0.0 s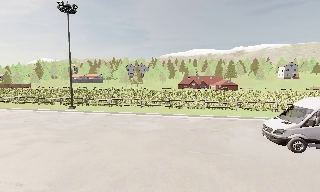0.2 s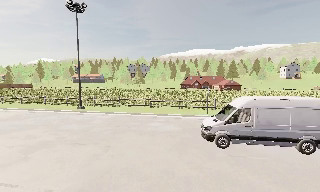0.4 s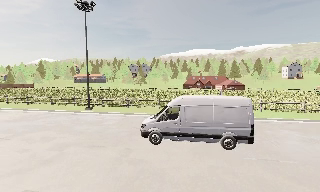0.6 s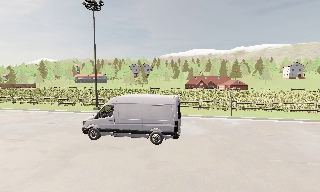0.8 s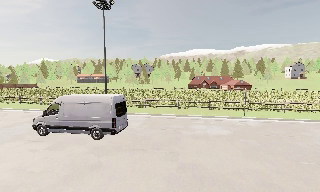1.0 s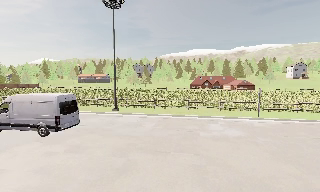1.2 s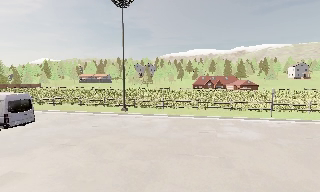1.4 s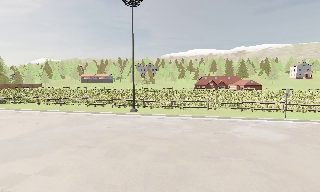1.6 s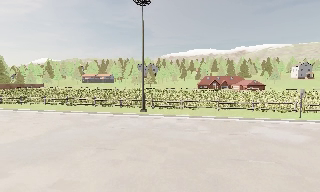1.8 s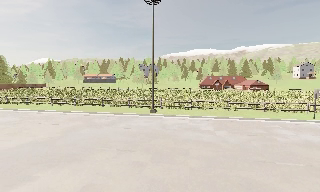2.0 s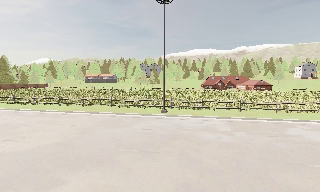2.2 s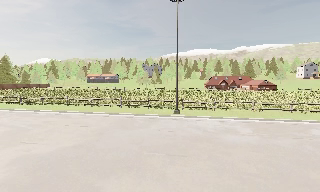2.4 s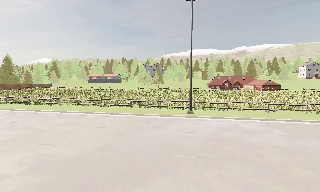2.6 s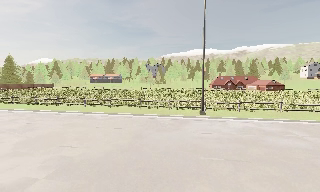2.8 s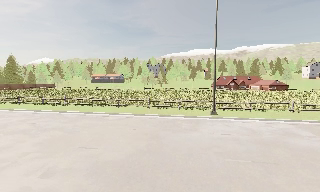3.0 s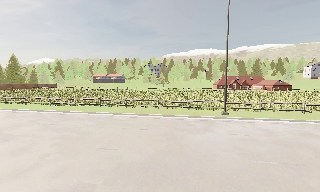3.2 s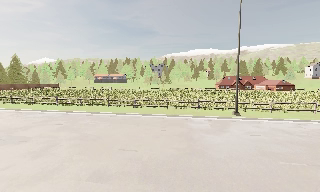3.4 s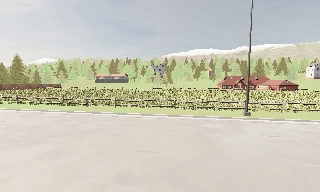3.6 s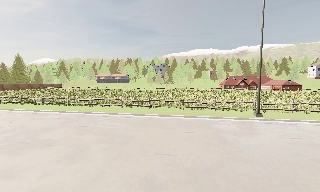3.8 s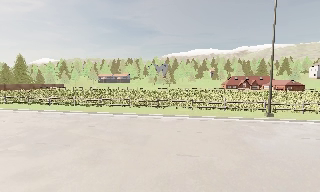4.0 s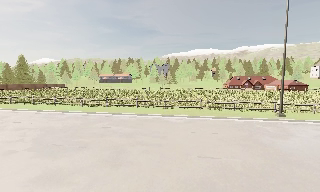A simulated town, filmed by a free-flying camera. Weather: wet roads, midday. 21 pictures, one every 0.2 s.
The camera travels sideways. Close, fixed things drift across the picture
to the right.
0.0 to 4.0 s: The camera travels to its left, about 20 m, so close, fixed things drift to the right.
The film runs forward here.
